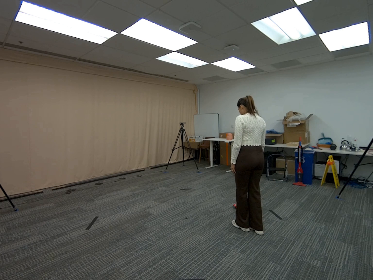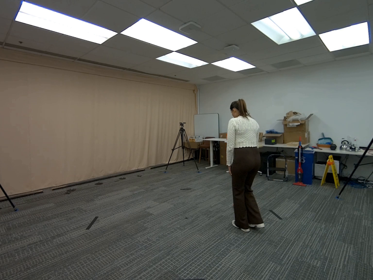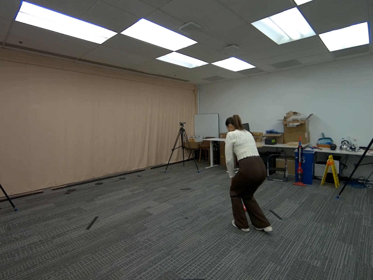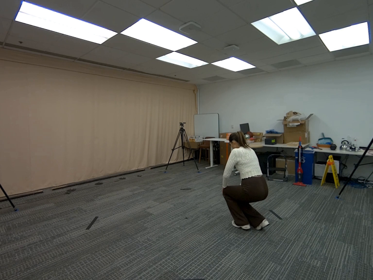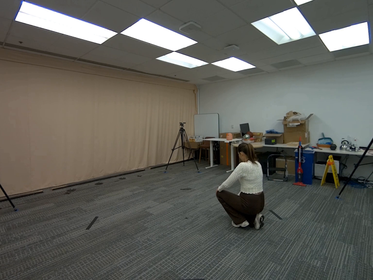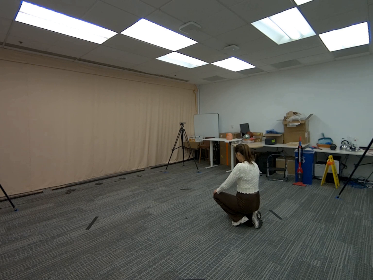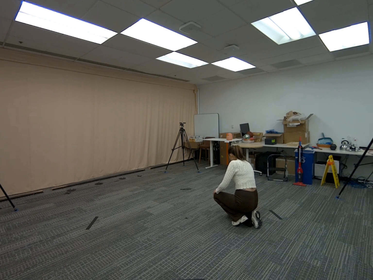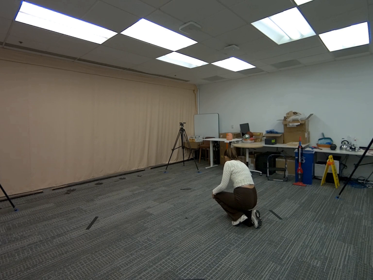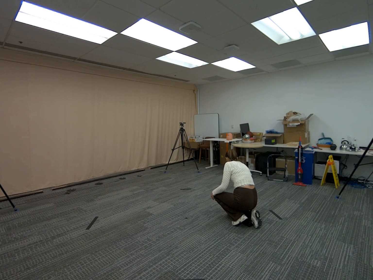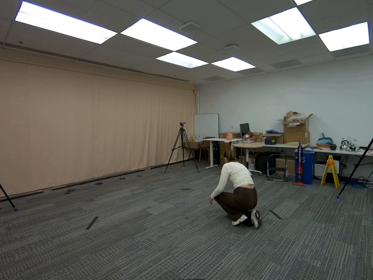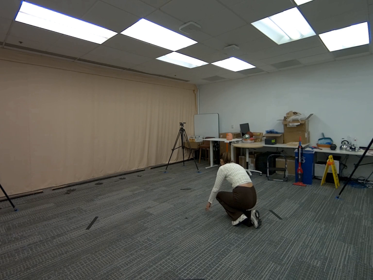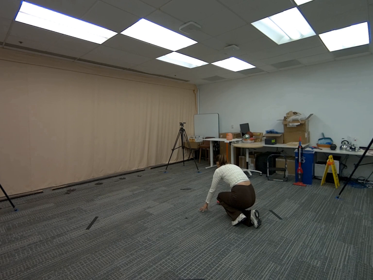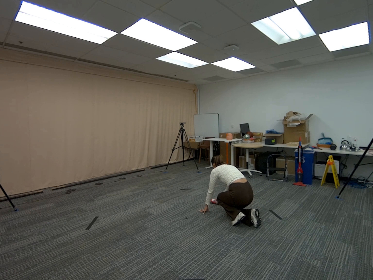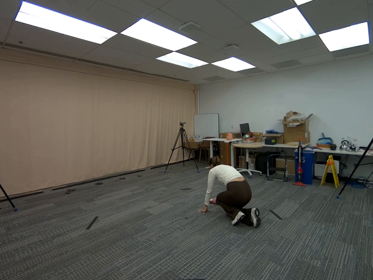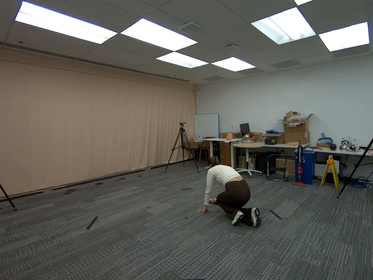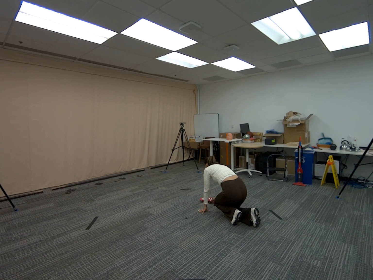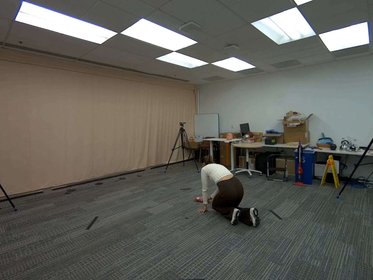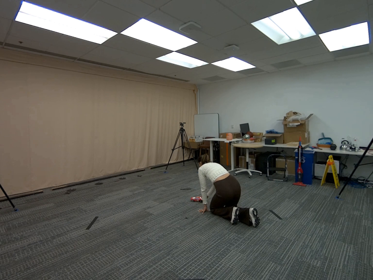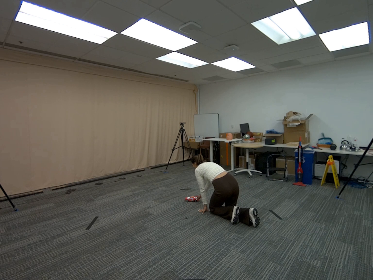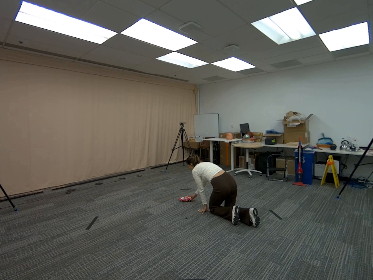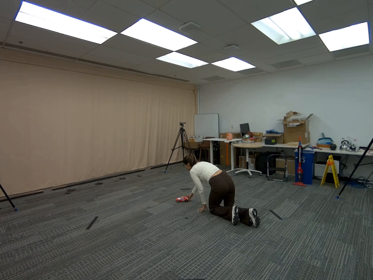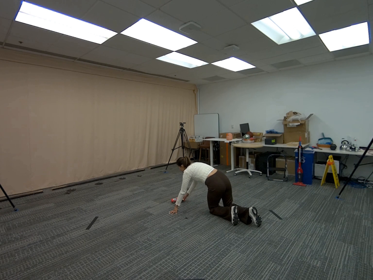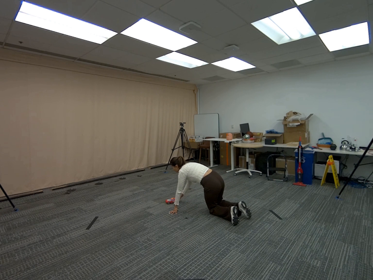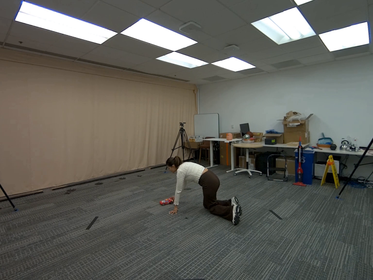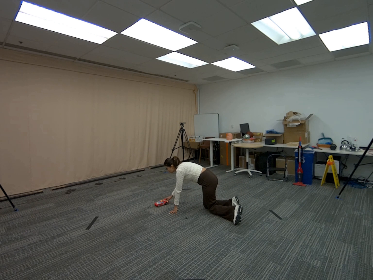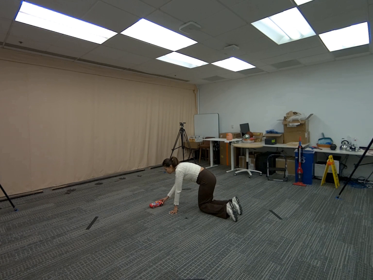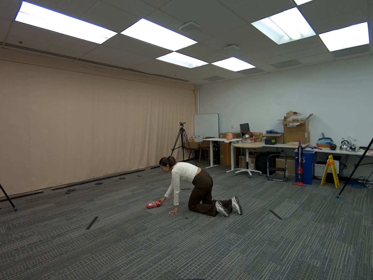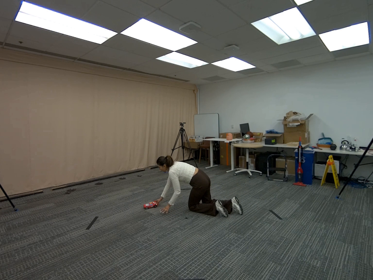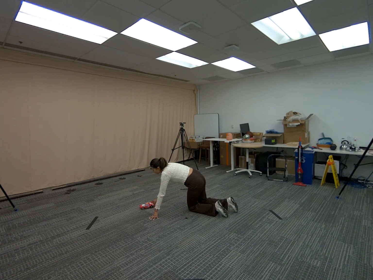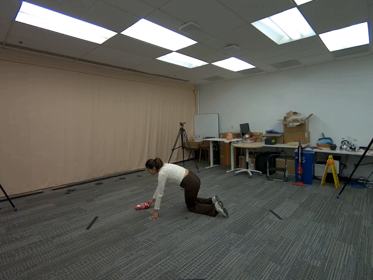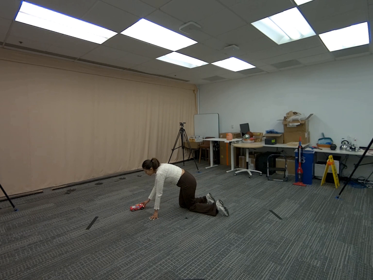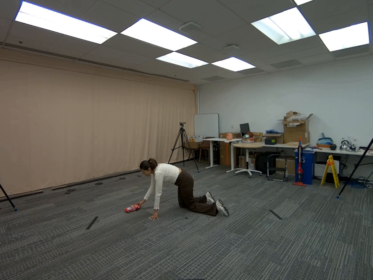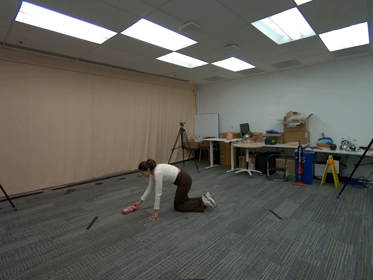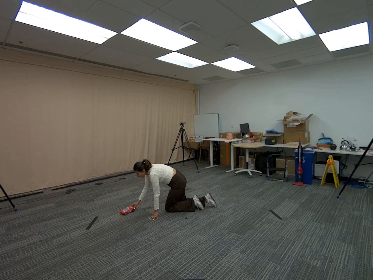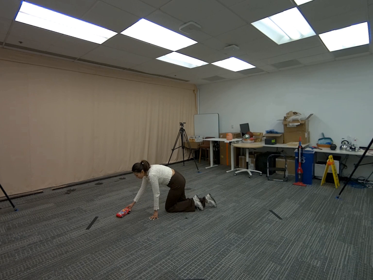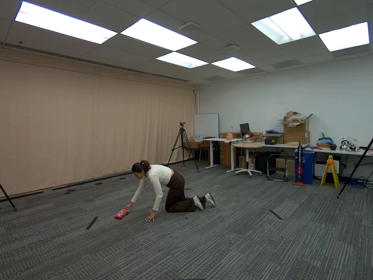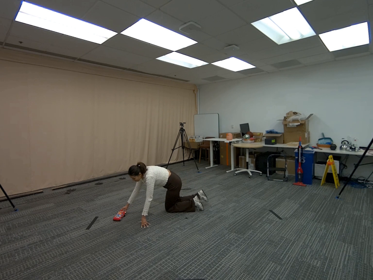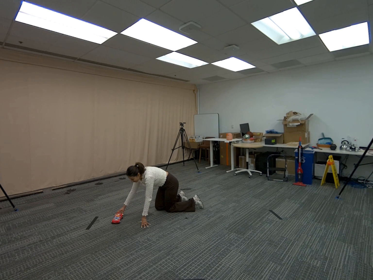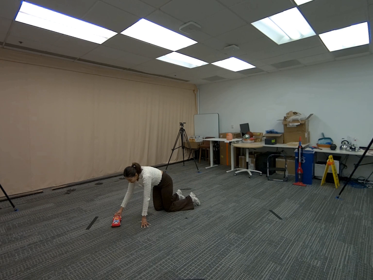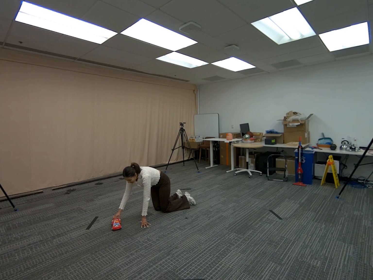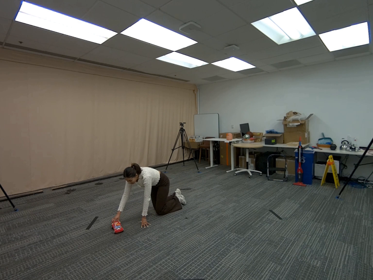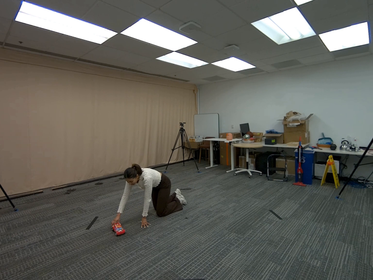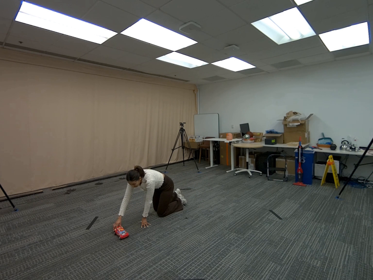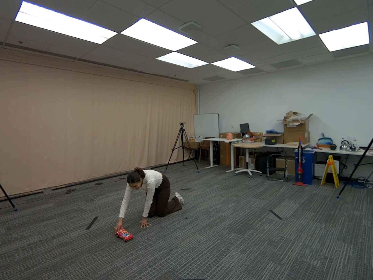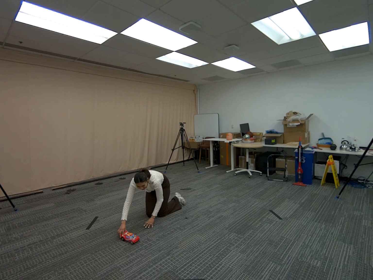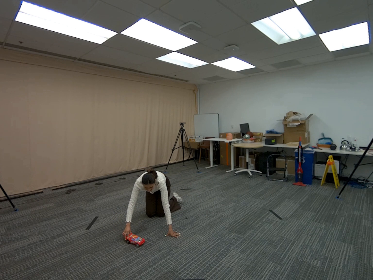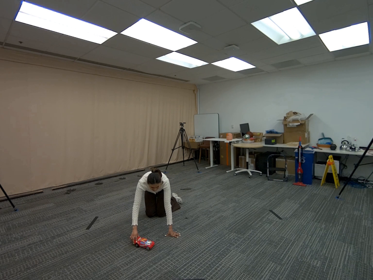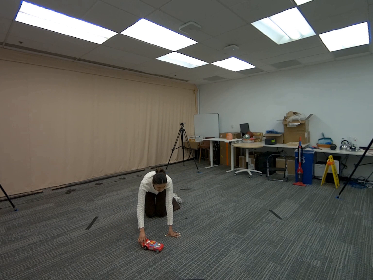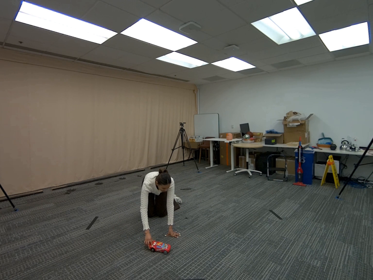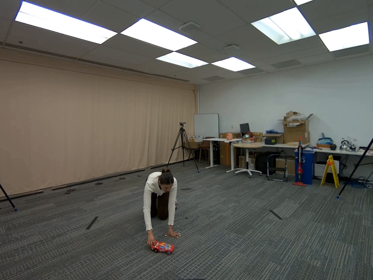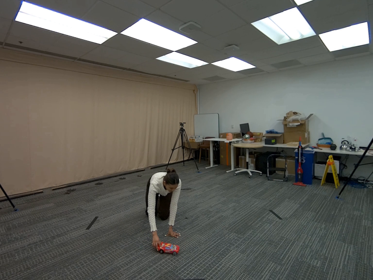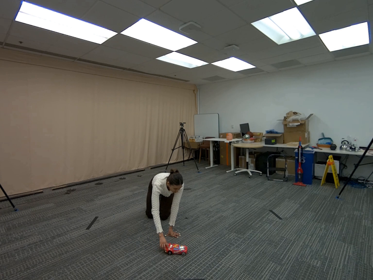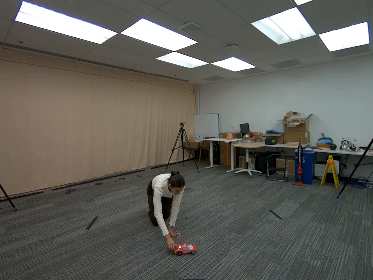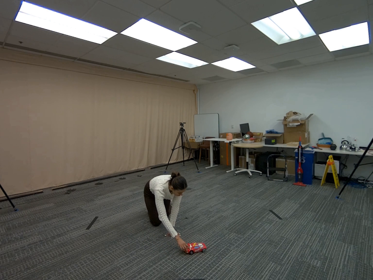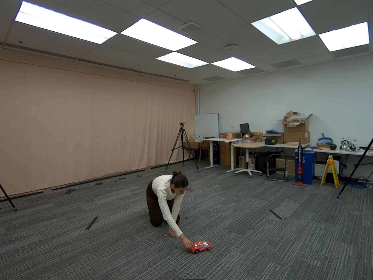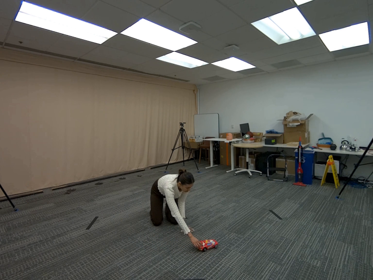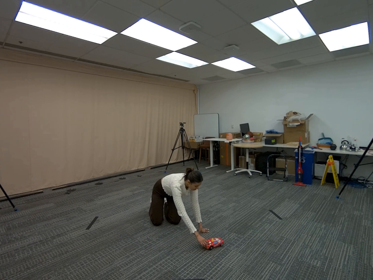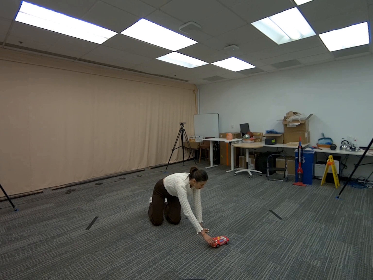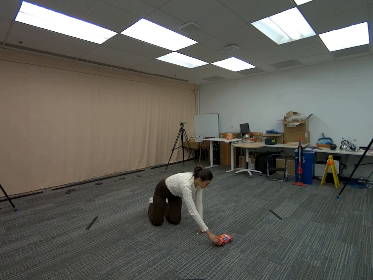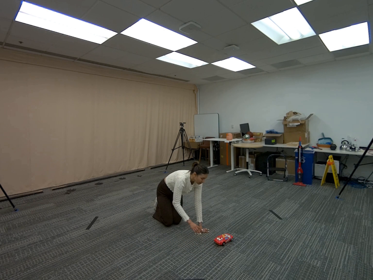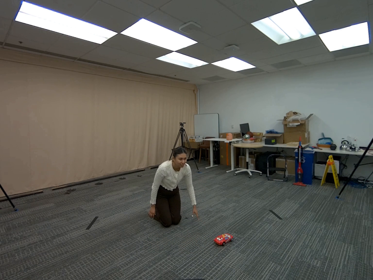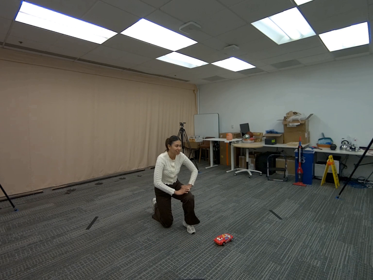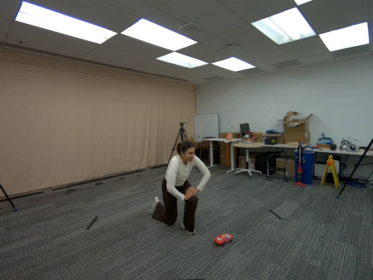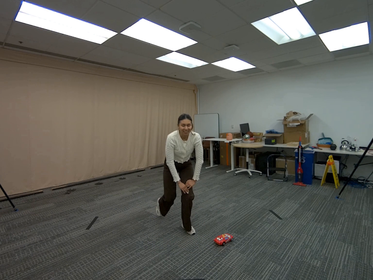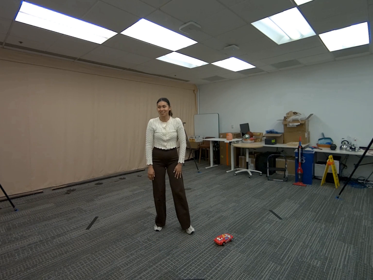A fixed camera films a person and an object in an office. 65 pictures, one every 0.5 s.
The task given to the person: Walk to the toy car on the ground, bend down to your knees and use your hand to roll the car around the ground. Stand up when finished.
